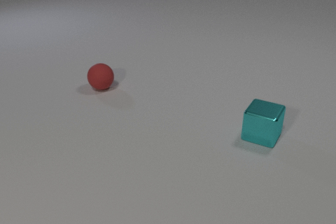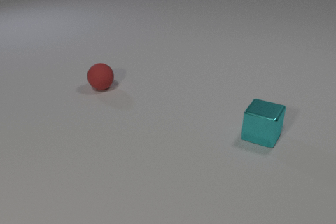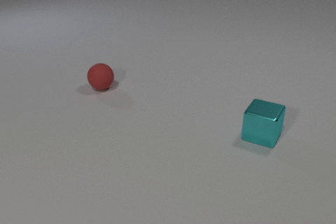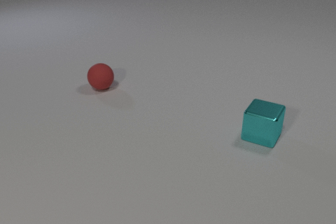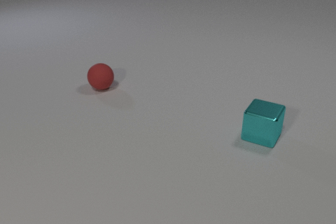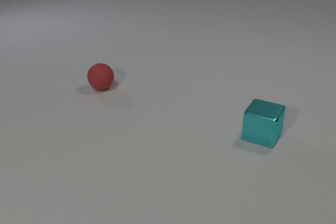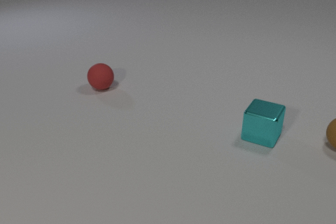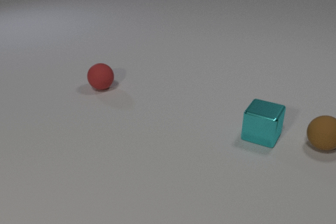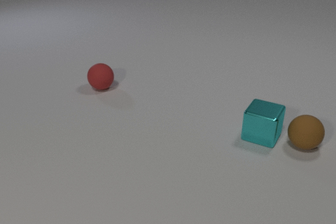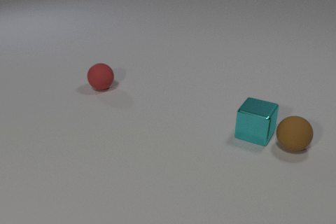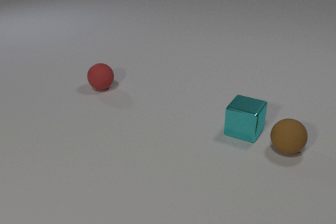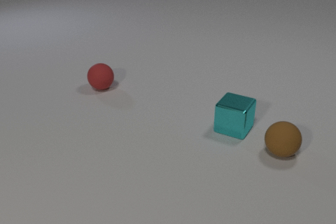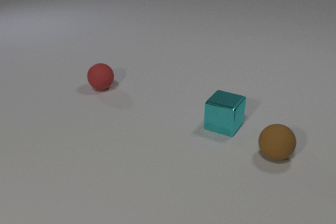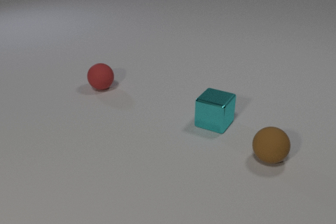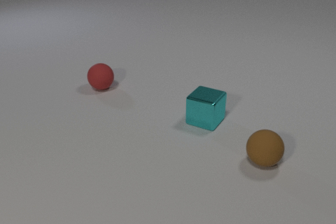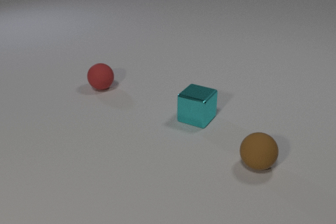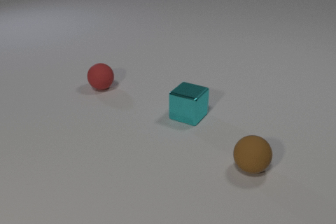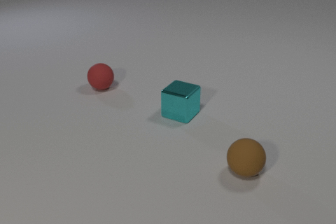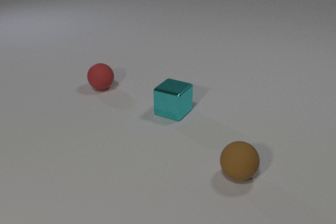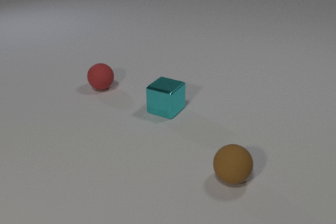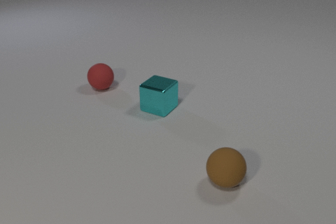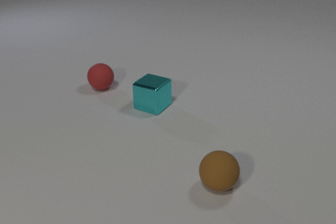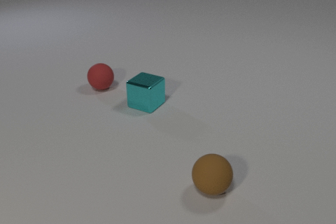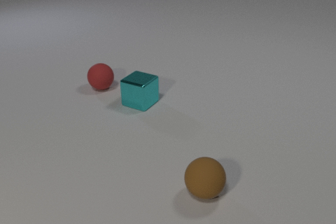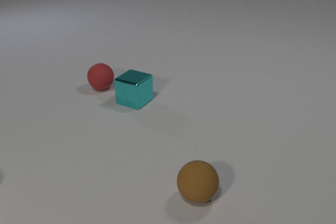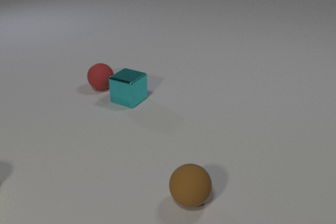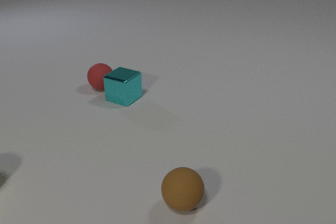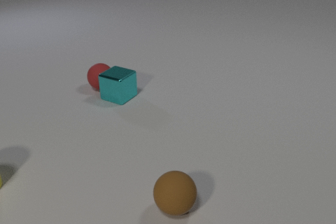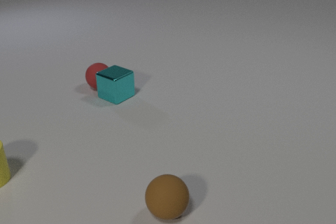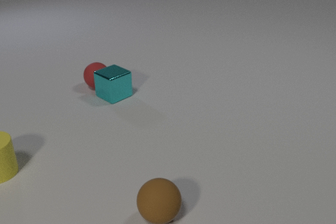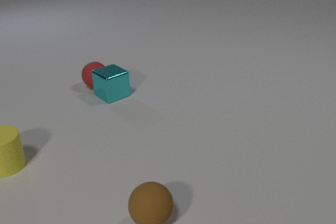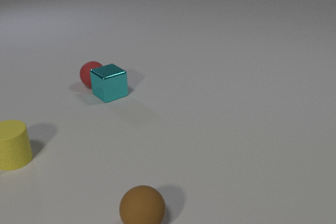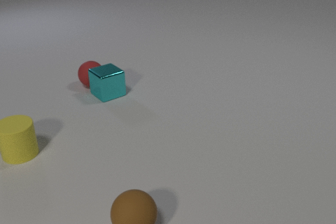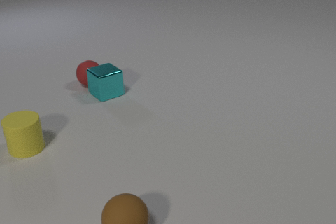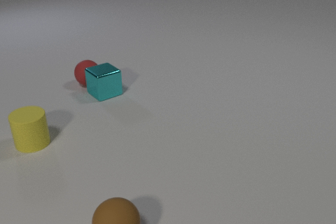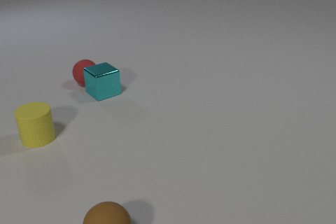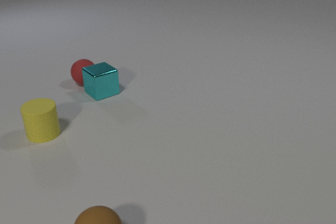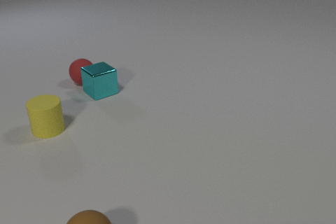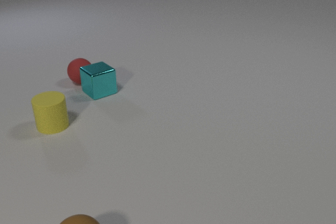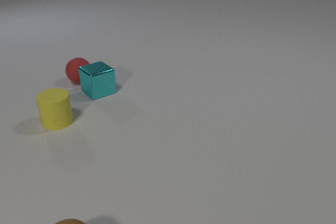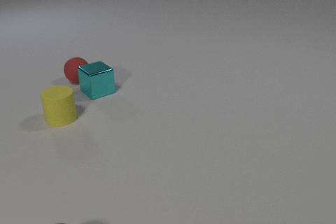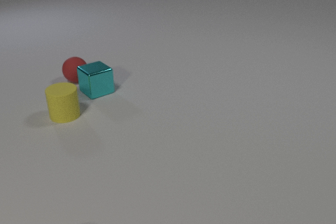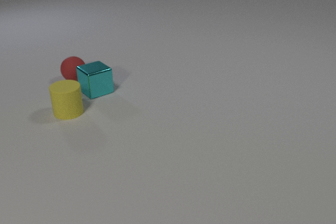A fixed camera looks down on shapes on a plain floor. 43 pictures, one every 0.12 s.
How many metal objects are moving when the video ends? 1.
Are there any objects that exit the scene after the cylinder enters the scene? yes.
What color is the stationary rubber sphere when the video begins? red.
0.00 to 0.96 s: The brown rubber sphere comes in at the right edge, rolls to the left.
0.96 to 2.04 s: The brown rubber sphere rolls toward the camera and to the left. The cyan metal cube slides to the left. The brown rubber sphere and the cyan metal cube collide.
2.04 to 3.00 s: The brown rubber sphere rolls to the left and toward the camera. The cyan metal cube slides to the left and away from the camera.
3.00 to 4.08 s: The brown rubber sphere rolls to the left and toward the camera. The cyan metal cube slides to the left and away from the camera, spins clockwise seen from above by about 30 degrees, its near face sliding to the left. The red rubber sphere rolls to the left and away from the camera. The yellow rubber cylinder comes in at the left edge, slides away from the camera and to the right. The cyan metal cube and the red rubber sphere collide.
4.08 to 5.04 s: The brown rubber sphere rolls to the left and toward the camera, leaves at the bottom edge. The cyan metal cube slides to the left and away from the camera. The red rubber sphere rolls to the left and away from the camera. The yellow rubber cylinder slides away from the camera and to the right.
